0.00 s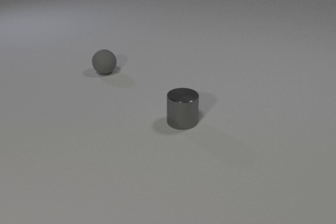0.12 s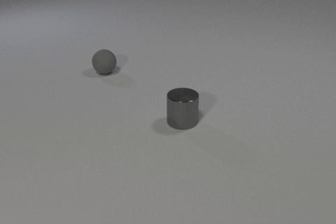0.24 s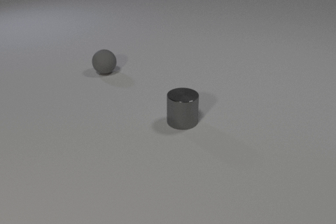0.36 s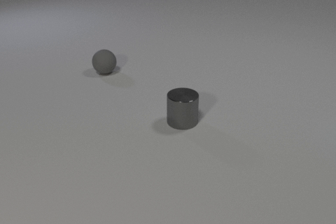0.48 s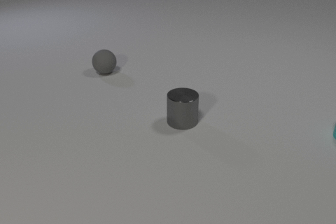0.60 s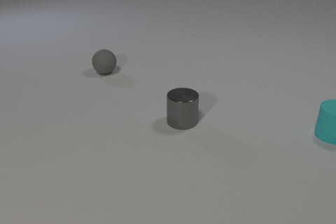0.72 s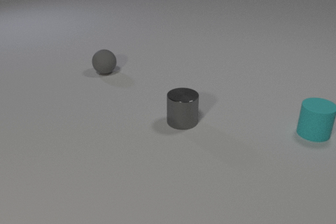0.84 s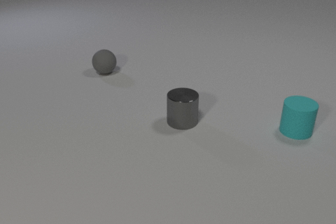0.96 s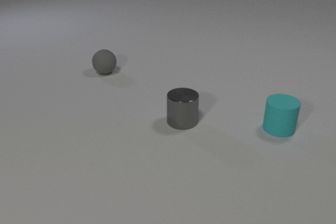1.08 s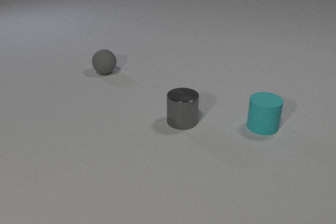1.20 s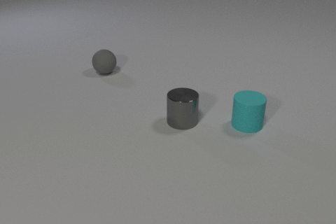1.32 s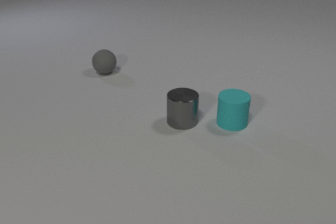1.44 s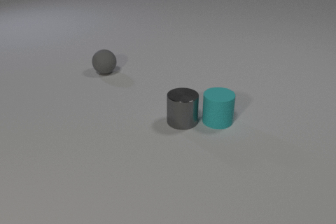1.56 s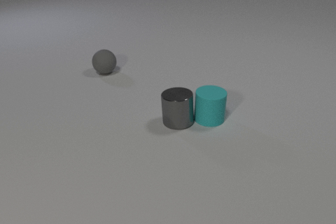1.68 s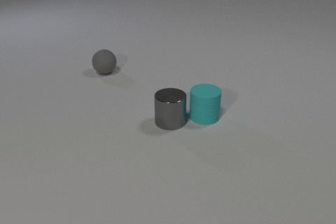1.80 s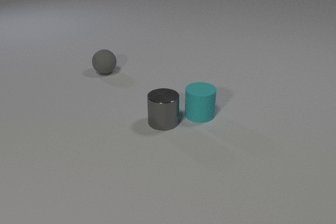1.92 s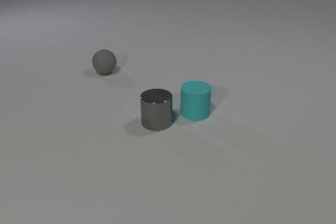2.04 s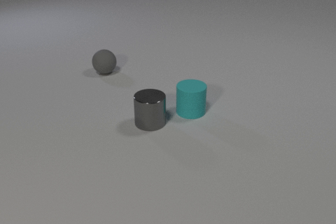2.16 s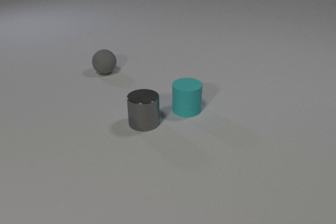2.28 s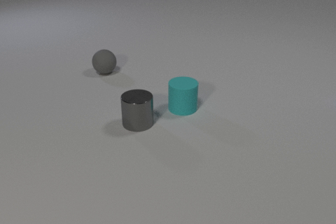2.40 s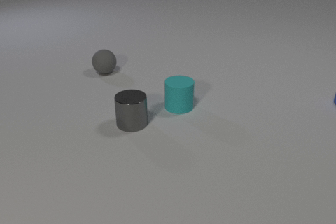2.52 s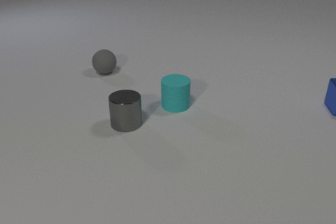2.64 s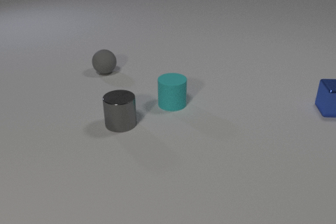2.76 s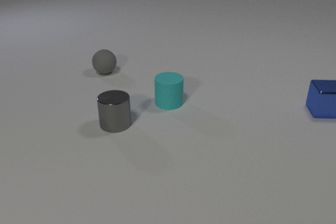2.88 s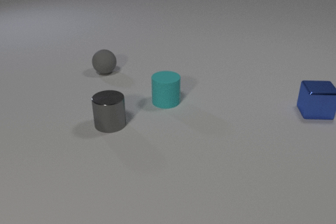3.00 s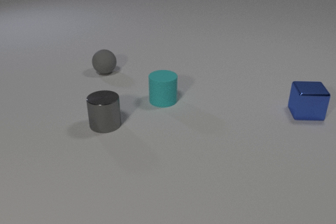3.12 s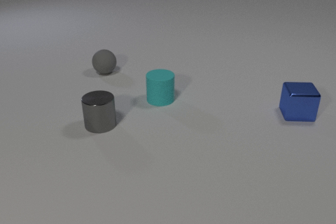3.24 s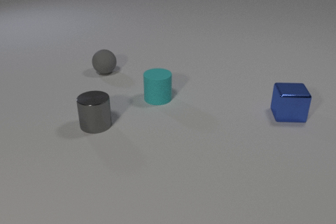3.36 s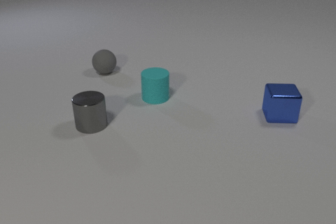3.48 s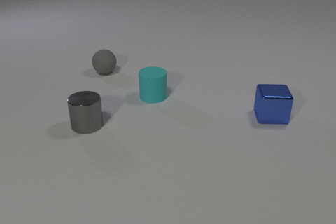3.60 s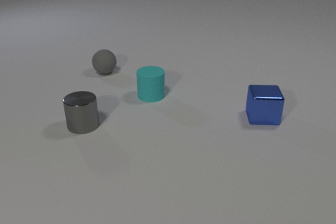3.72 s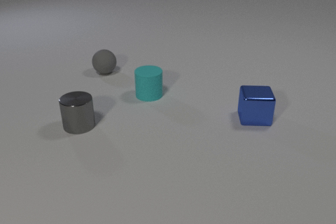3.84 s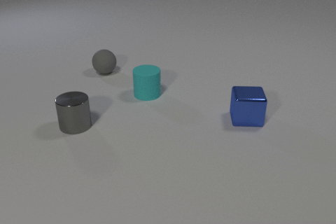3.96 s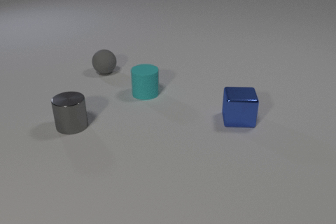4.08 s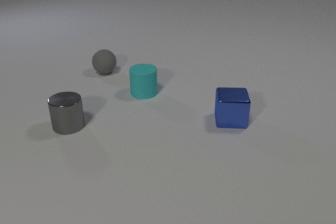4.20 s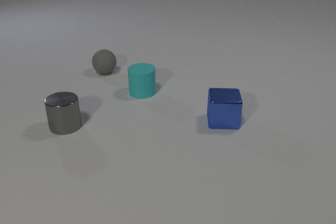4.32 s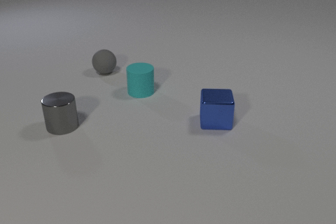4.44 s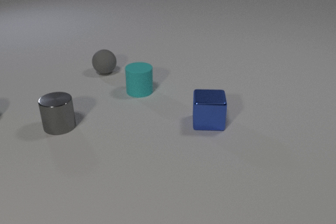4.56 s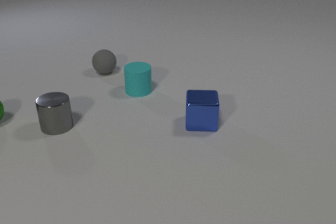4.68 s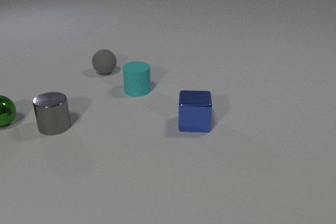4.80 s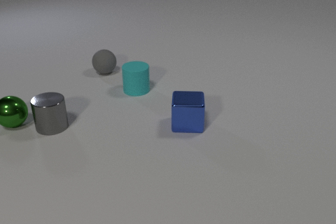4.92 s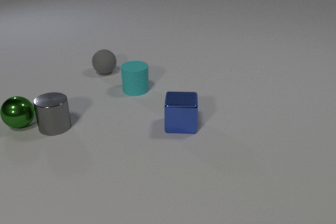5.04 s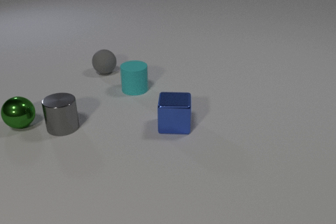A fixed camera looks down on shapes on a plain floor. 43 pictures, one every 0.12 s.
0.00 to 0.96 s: The cyan rubber cylinder comes in at the right edge, slides to the left.
0.96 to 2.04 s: The cyan rubber cylinder slides to the left. The gray metal cylinder slides to the left. The cyan rubber cylinder and the gray metal cylinder collide.
2.04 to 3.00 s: The cyan rubber cylinder slides to the left and away from the camera. The gray metal cylinder slides to the left. The blue metal cube comes in at the right edge, slides to the left and toward the camera.
3.00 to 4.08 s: The cyan rubber cylinder slides to the left and away from the camera. The gray metal cylinder slides to the left. The blue metal cube slides to the left and toward the camera.
4.08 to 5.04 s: The cyan rubber cylinder slides to the left and away from the camera. The gray metal cylinder moves, and ends about where it began. The green metal sphere comes in at the left edge, rolls to the right and toward the camera. The blue metal cube slides to the left. The gray metal cylinder and the green metal sphere collide.
How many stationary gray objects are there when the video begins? 2.
How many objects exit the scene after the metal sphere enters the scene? 0.
What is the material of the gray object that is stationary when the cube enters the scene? rubber.
